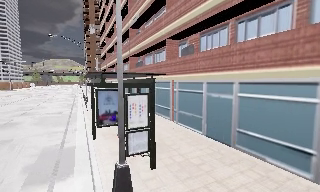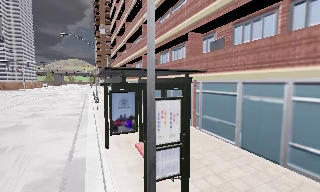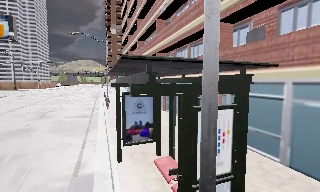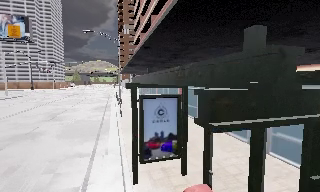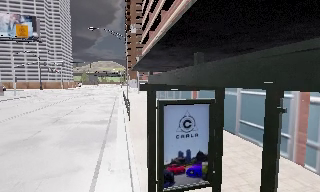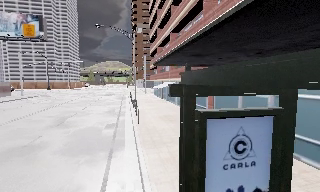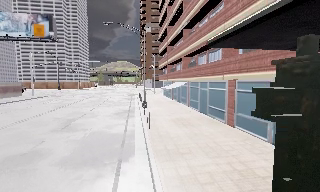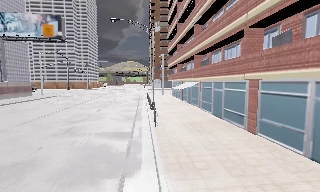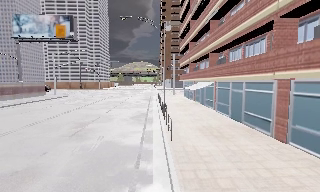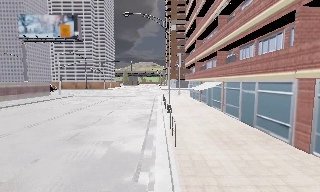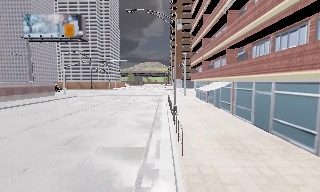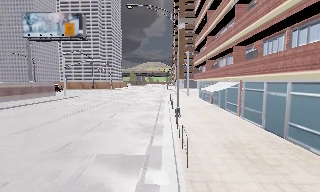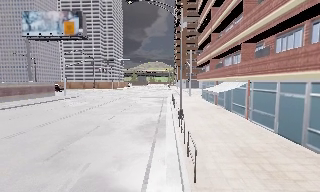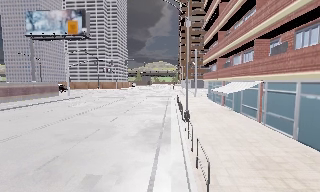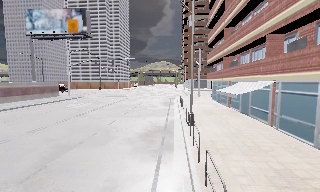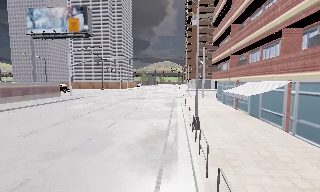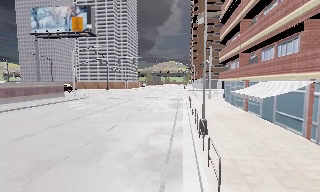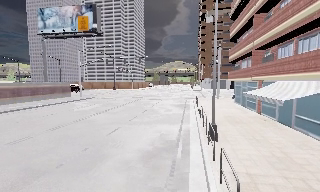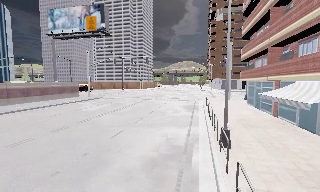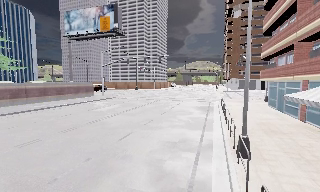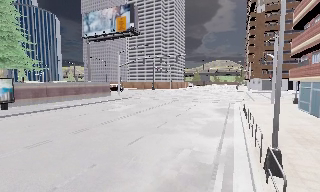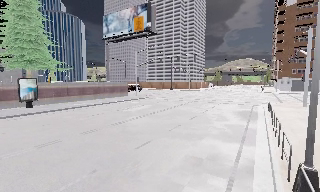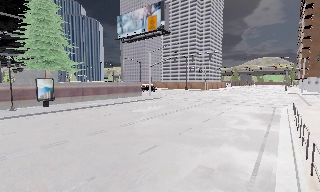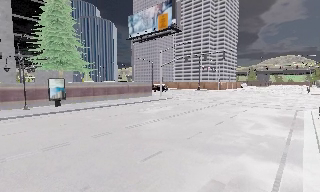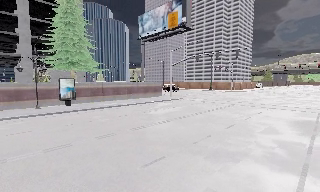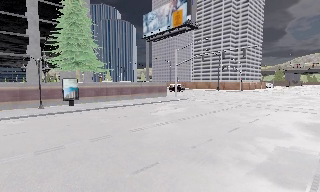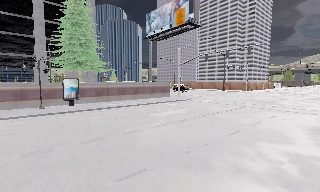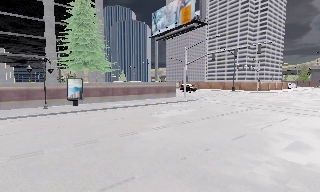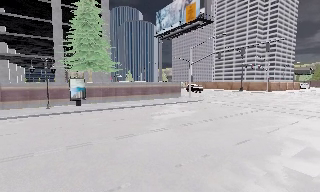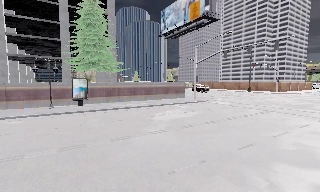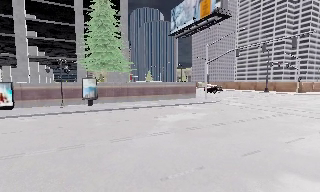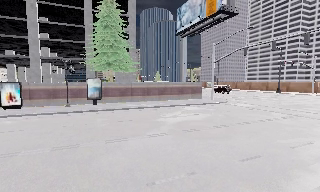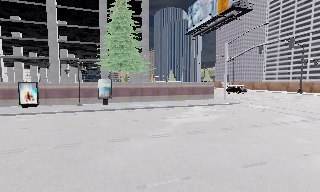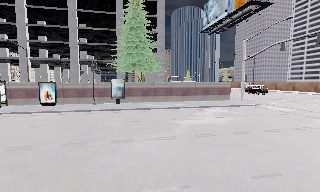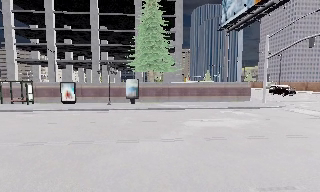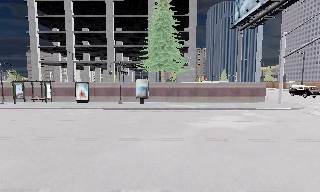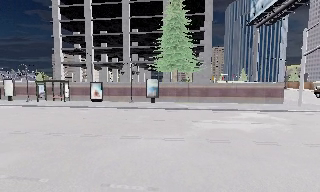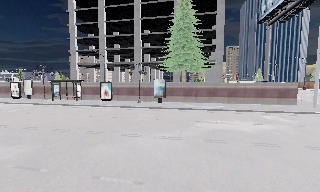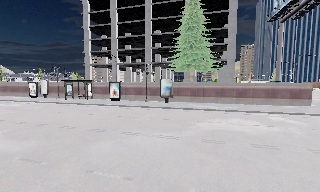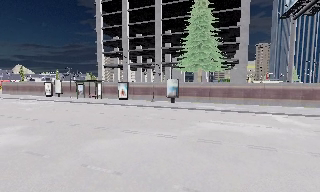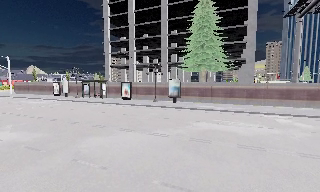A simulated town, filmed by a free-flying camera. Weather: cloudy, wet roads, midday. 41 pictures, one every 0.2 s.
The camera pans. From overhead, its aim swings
counterclockwise.
The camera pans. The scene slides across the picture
to the right.
0.0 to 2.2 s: The camera swings to its left by about 30 degrees, and the scene slides to the right. It travels forward, about 10 m, so what stands in front looms larger. It loses speed.
2.2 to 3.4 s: The camera travels forward, about 4.5 m, so what stands in front looms larger.
3.4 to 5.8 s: The camera pans to its left, which is counterclockwise from overhead, by about 50 degrees. It travels forward and to its right, about 7 m.
5.8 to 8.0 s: The camera pans to its left, which is counterclockwise from overhead, by about 55 degrees. It travels to its right, about 7 m.
The film runs forward here.
